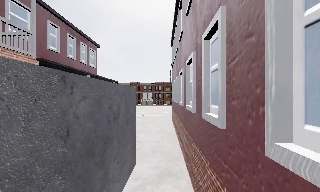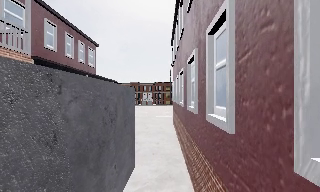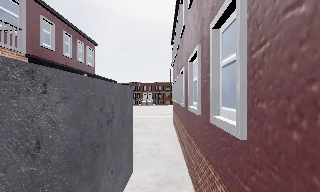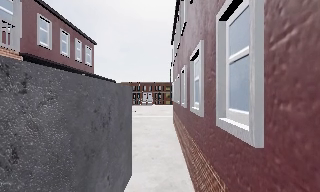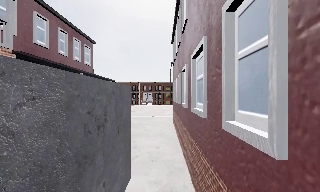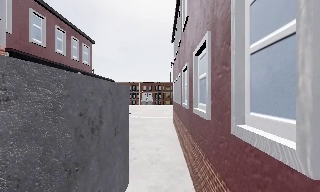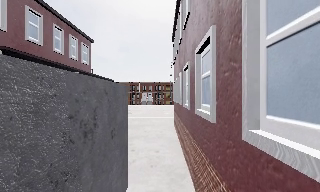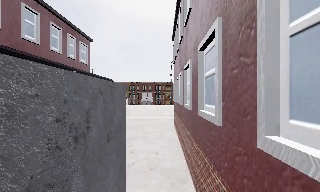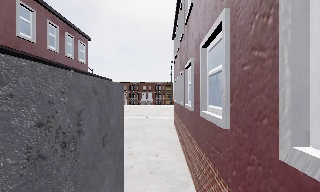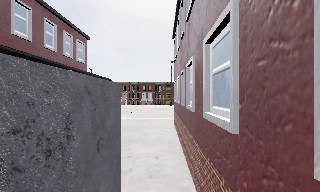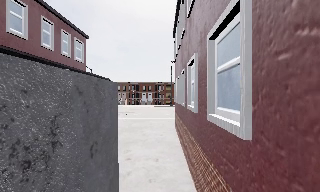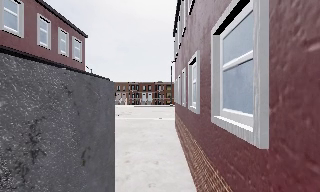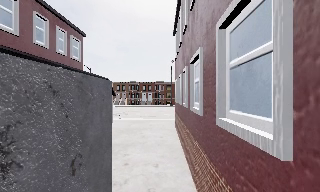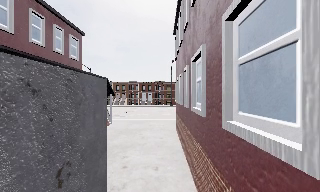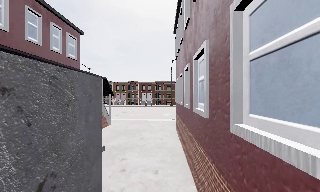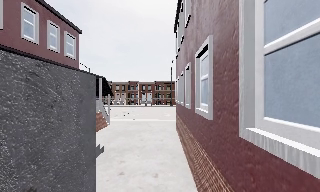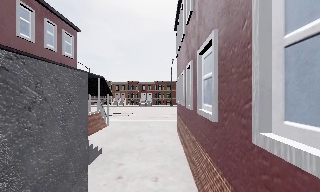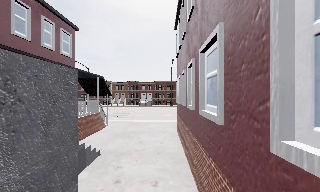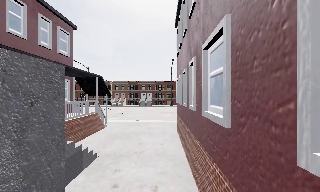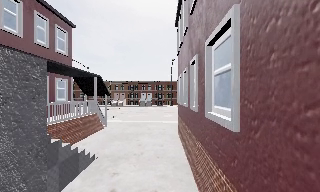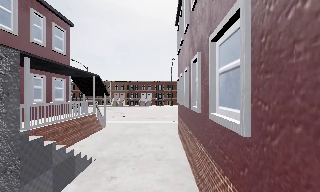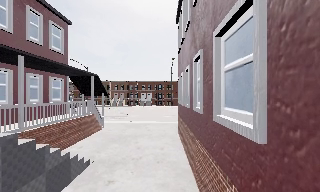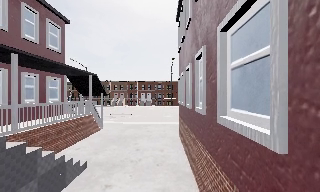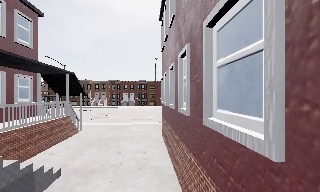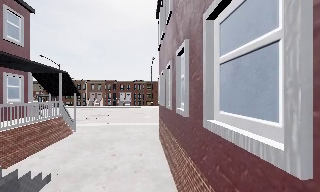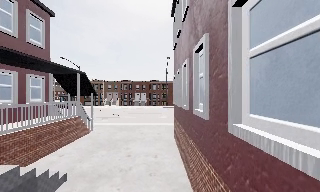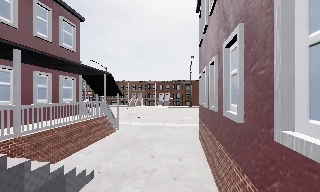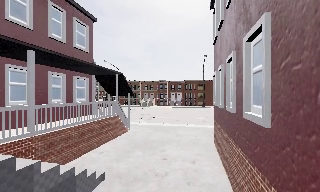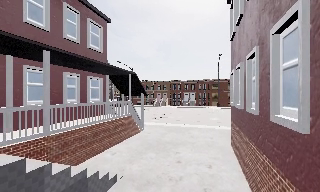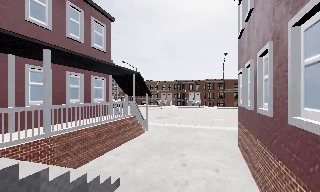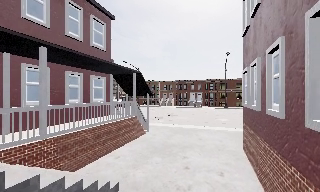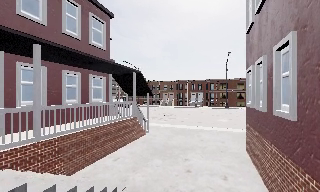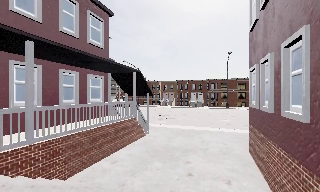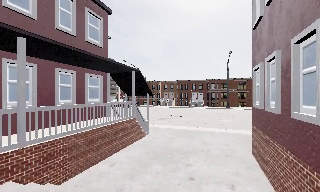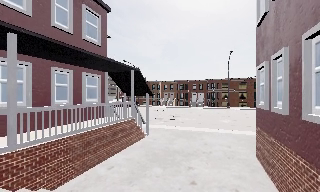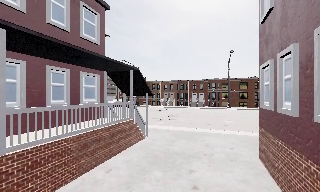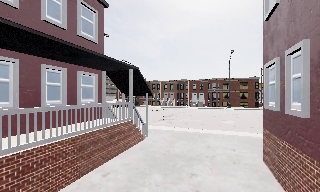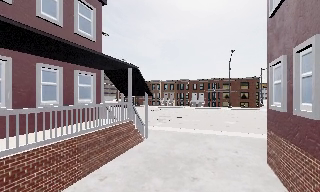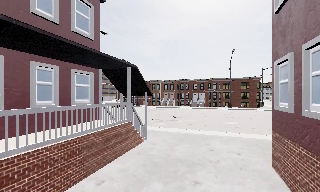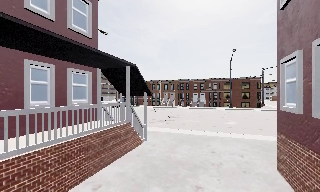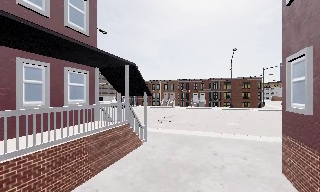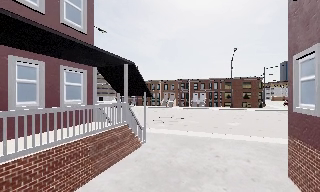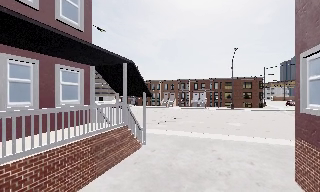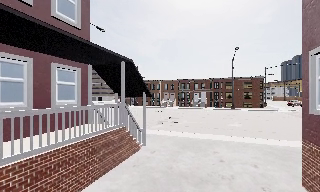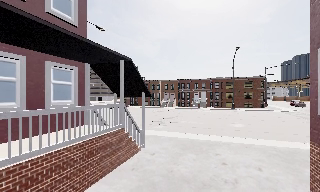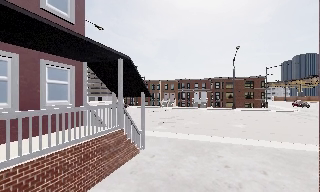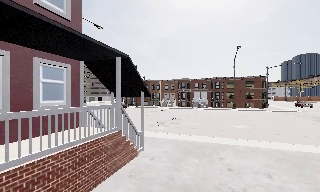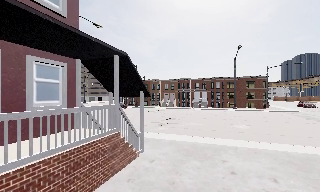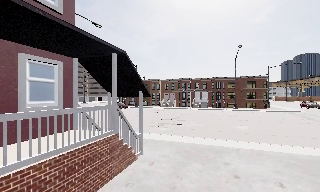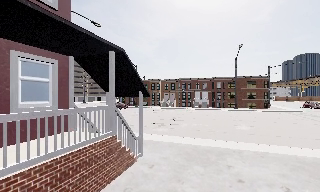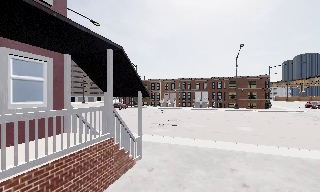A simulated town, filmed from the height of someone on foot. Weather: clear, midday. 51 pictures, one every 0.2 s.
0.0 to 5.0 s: The camera travels forward, about 6 m, so what stands in front looms larger.
5.0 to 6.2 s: The scene slides to the right, as the camera pans about 20 degrees to its left. It travels forward, about 1.5 m, so what stands in front looms larger.
6.2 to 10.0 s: The camera travels forward, about 4.5 m, so what stands in front looms larger.
The film runs forward here.
